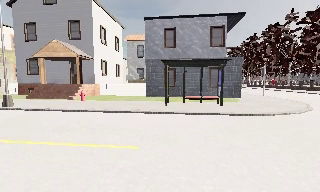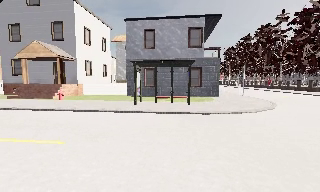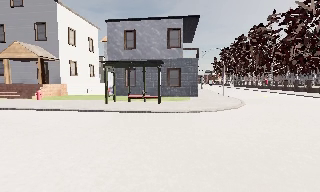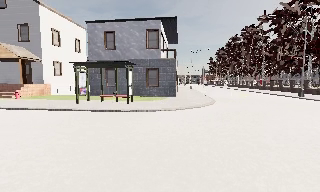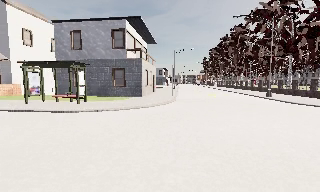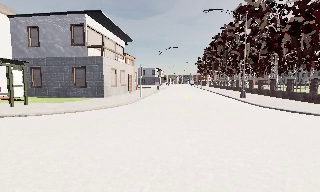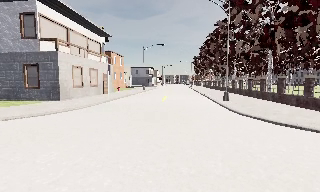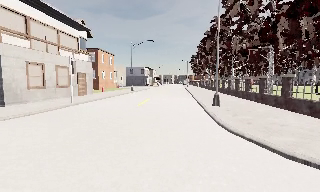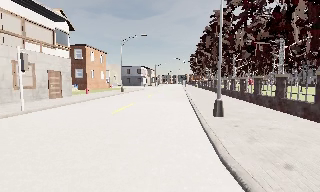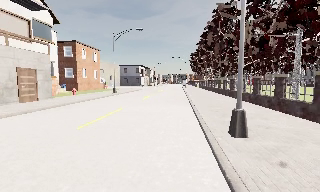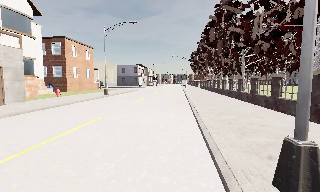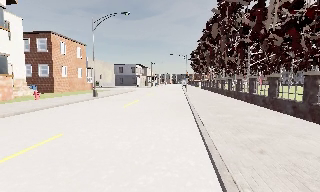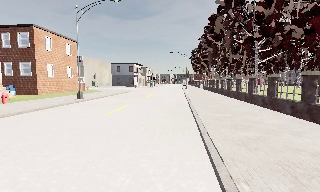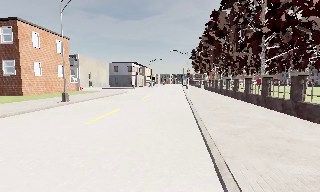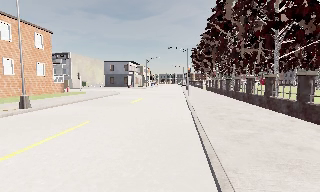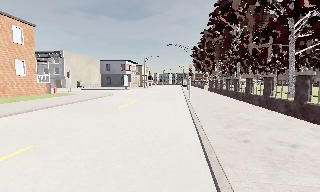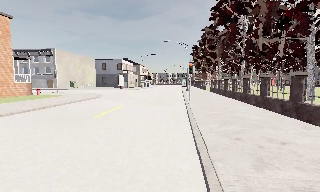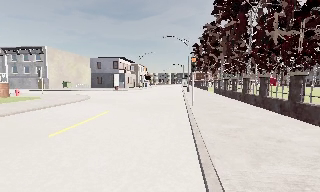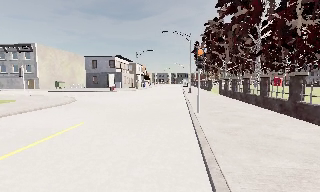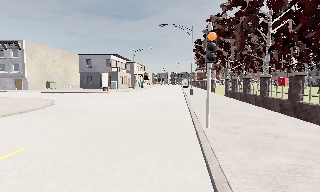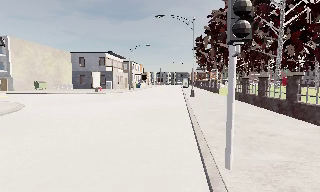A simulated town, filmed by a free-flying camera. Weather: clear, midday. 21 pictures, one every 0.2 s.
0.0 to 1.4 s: The camera travels to its right, about 17 m, so close, fixed things drift to the left. It gains speed.
1.4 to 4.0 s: The camera travels forward, about 30 m, so what stands in front looms larger.
The film runs forward here.
